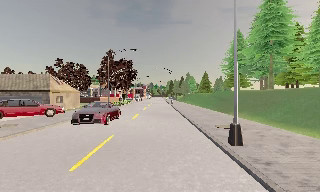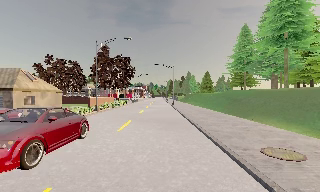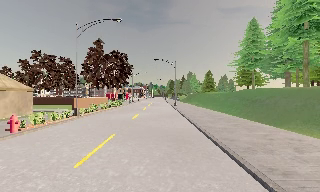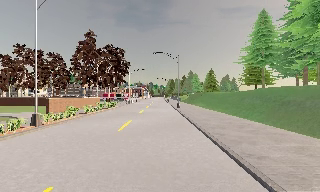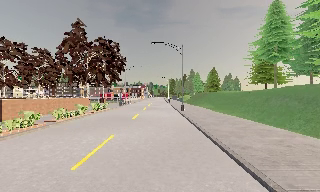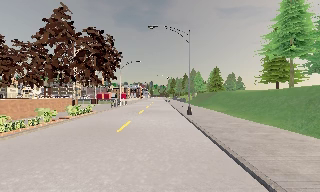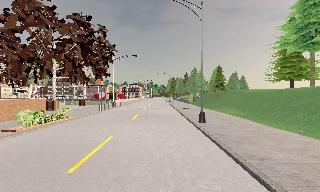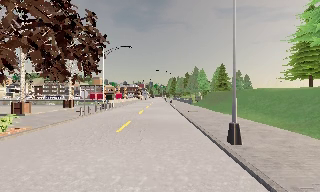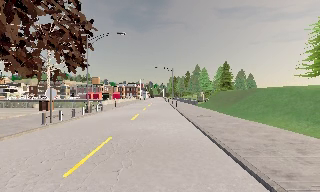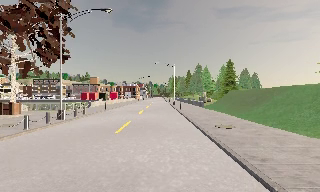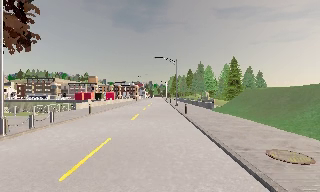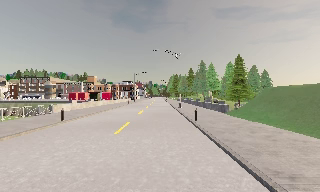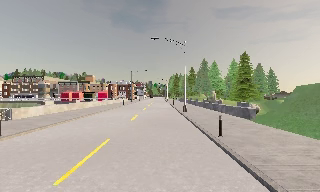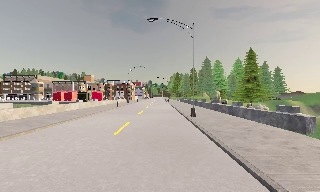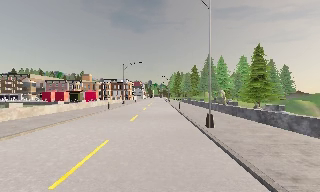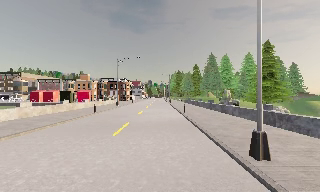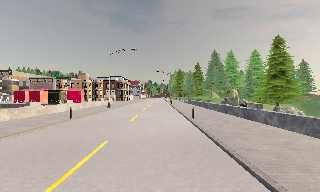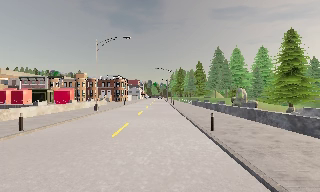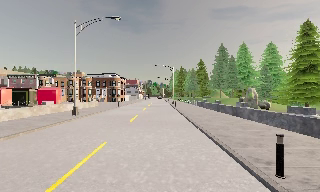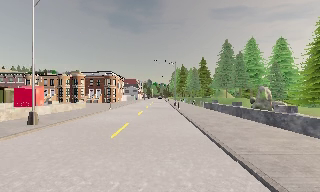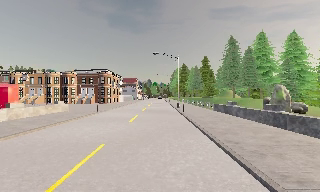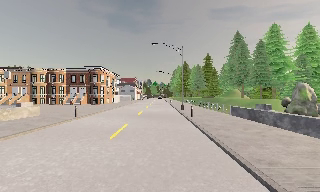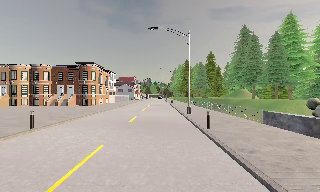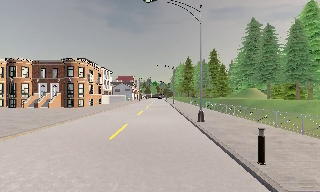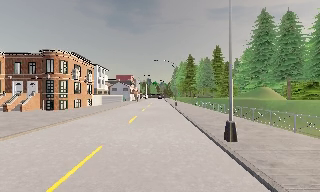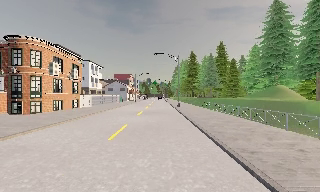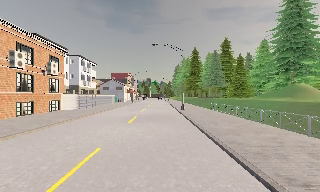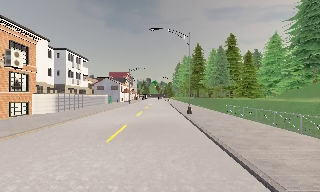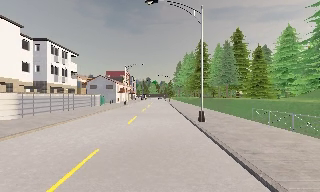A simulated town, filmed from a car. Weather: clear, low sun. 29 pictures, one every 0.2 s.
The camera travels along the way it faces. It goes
forward.
0.0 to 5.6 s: The camera travels forward, about 115 m, so what stands in front looms larger.
The film runs forward here.
